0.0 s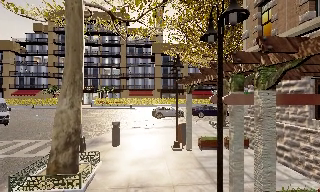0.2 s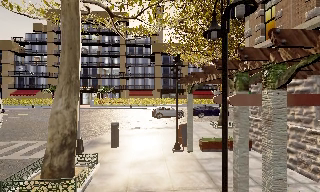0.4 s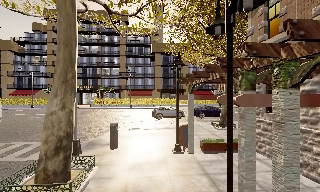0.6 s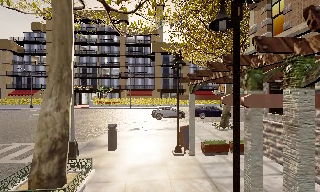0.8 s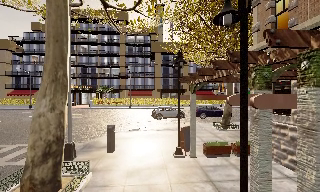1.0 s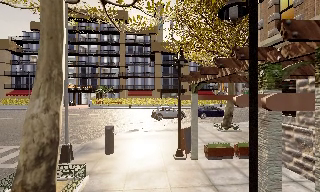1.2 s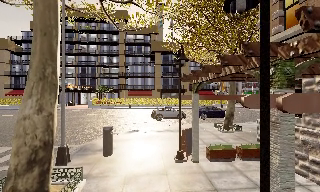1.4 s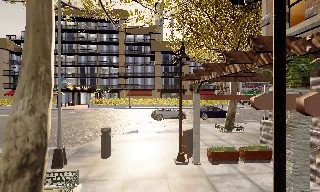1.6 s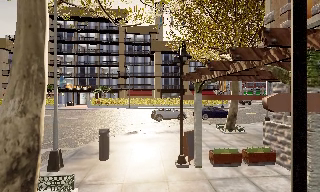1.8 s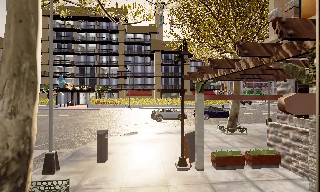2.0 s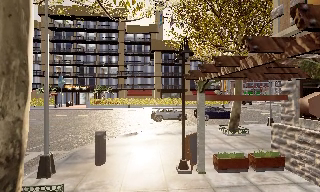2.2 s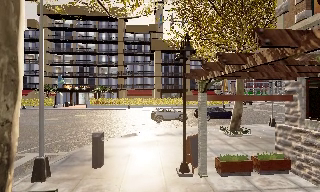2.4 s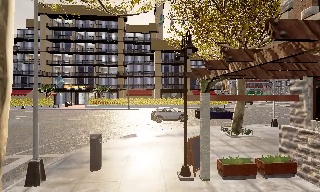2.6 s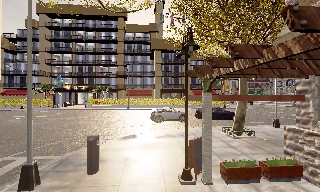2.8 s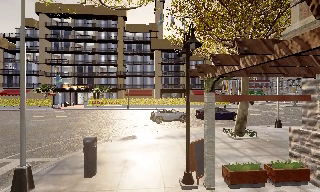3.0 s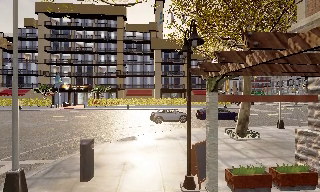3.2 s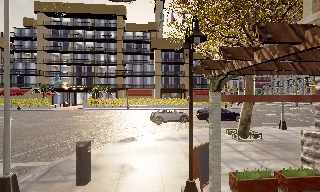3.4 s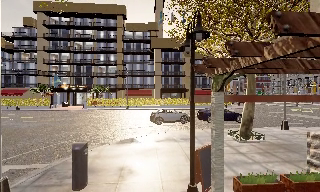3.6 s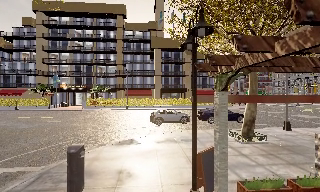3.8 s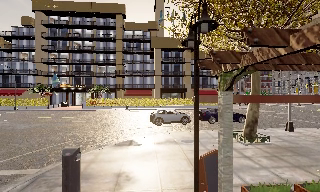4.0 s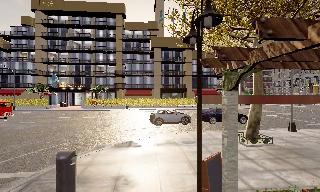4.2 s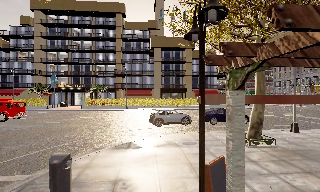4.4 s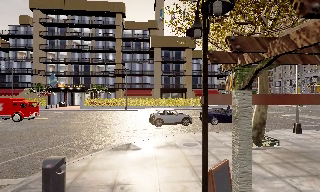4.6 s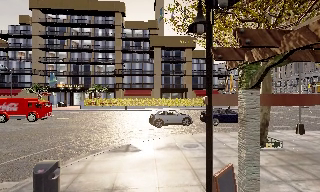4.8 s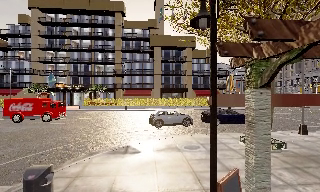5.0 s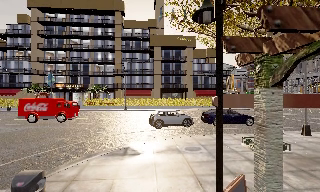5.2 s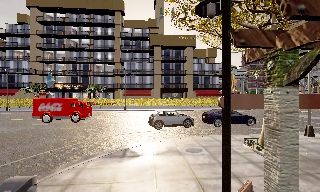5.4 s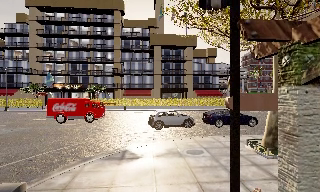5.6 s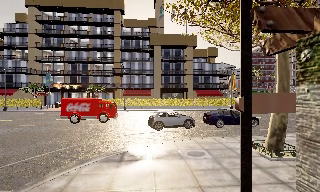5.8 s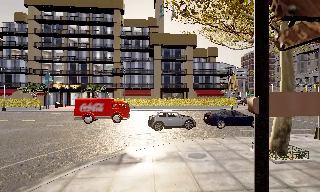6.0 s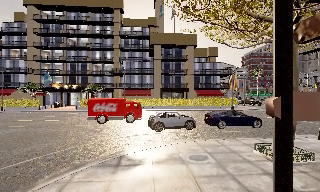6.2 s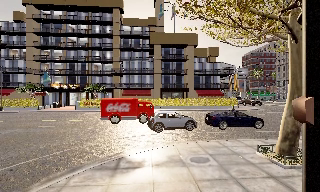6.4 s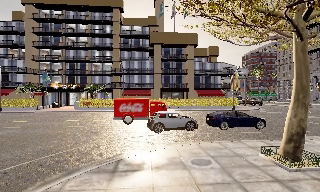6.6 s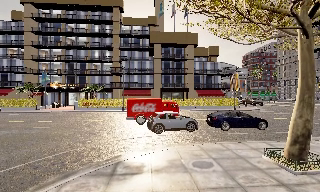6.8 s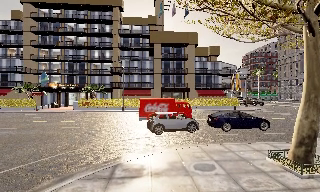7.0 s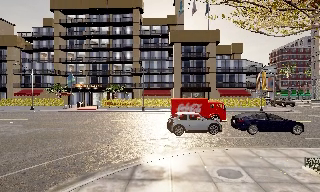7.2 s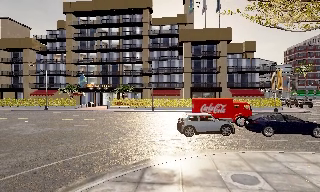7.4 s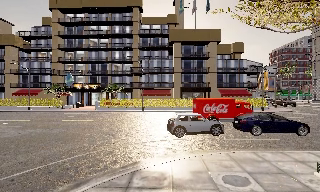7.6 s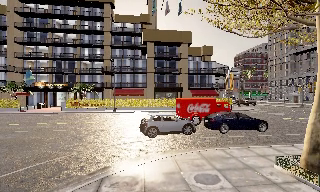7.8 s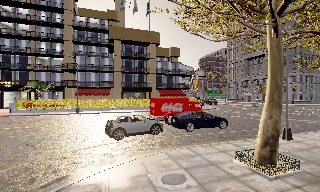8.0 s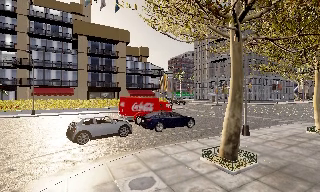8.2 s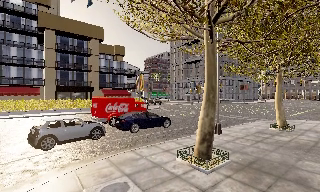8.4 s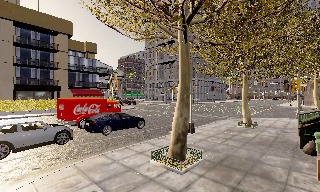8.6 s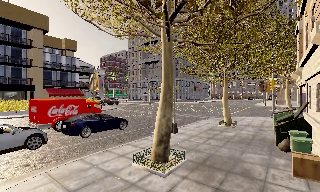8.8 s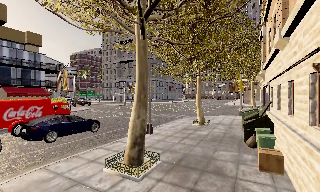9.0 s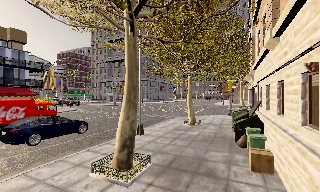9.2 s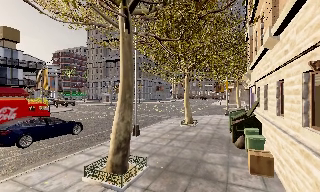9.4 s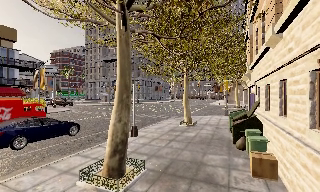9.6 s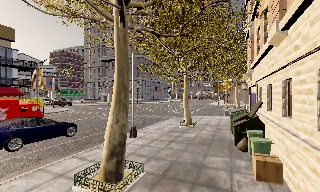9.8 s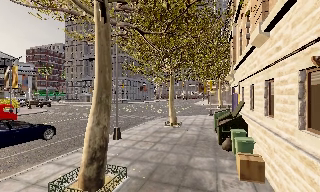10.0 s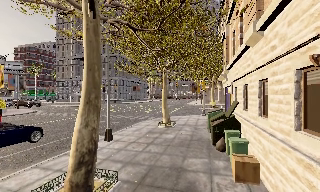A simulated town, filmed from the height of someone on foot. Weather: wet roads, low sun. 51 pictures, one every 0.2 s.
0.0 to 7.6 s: The camera travels forward, about 8 m, so what stands in front looms larger.
7.6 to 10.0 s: The camera swings to its right by about 65 degrees, and the scene slides to the left. It travels forward, about 2.5 m.
The film runs forward here.
